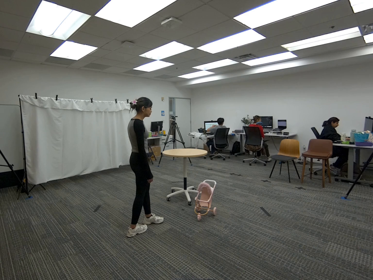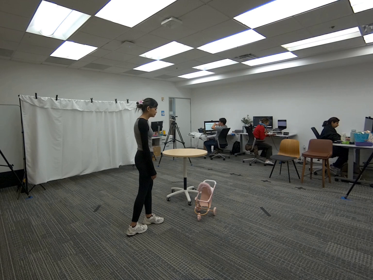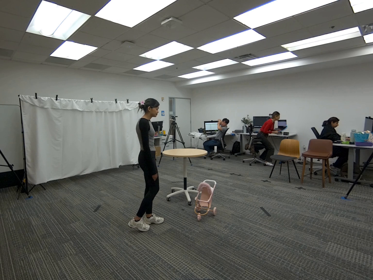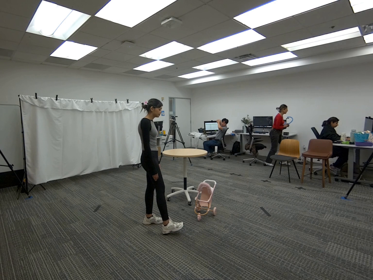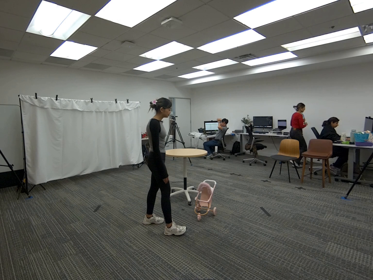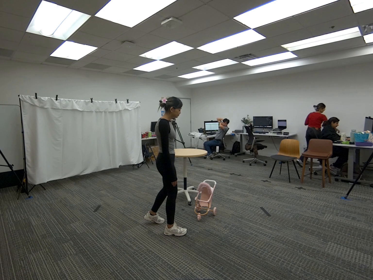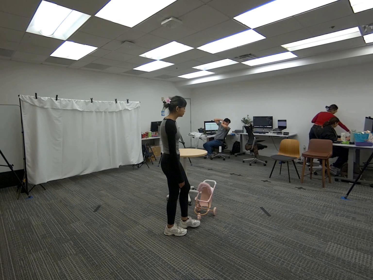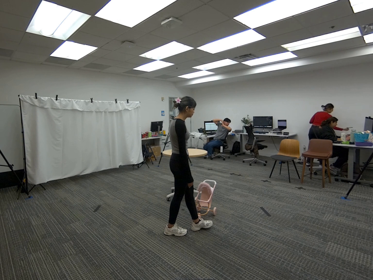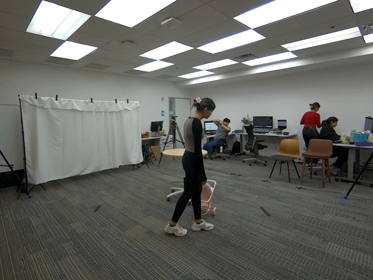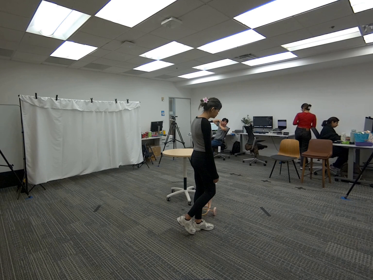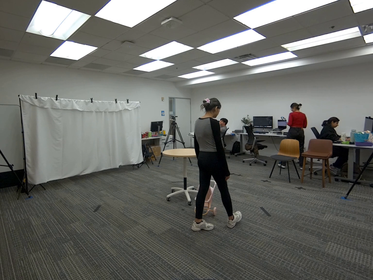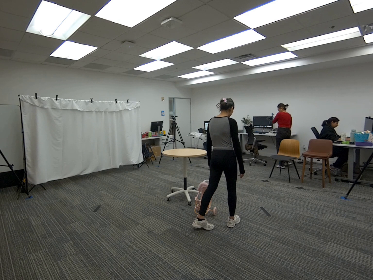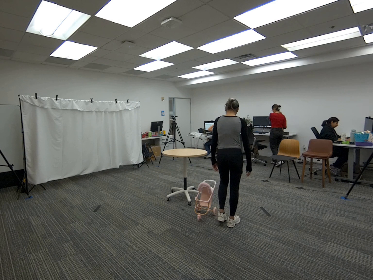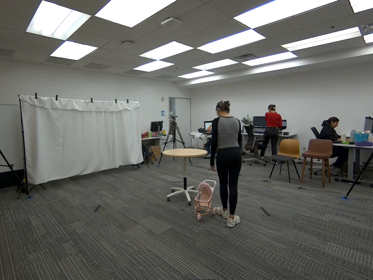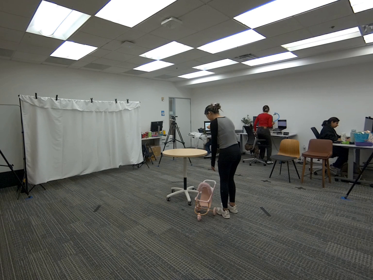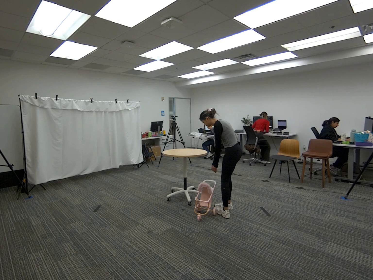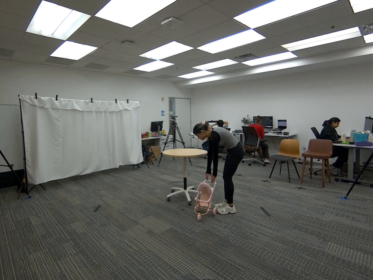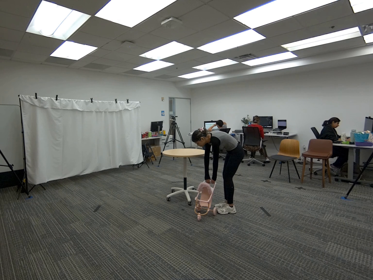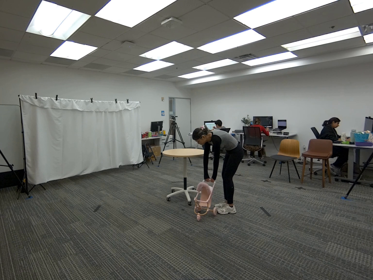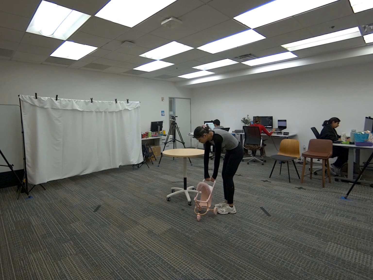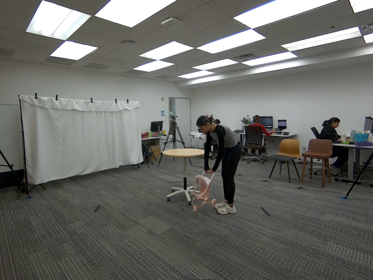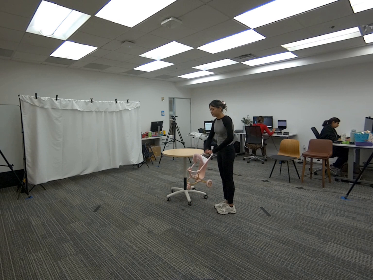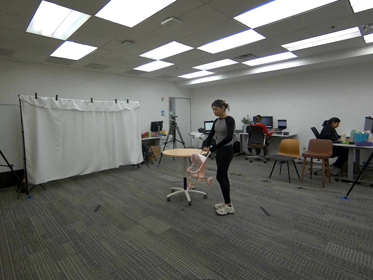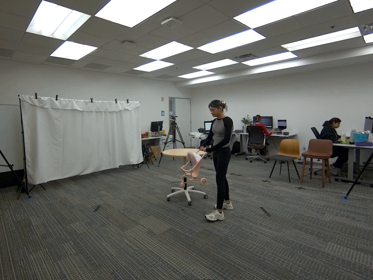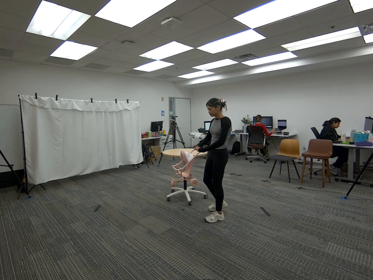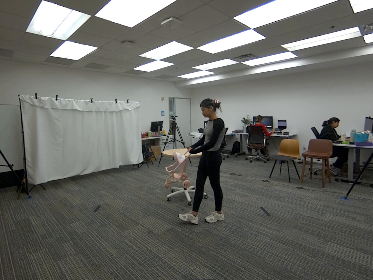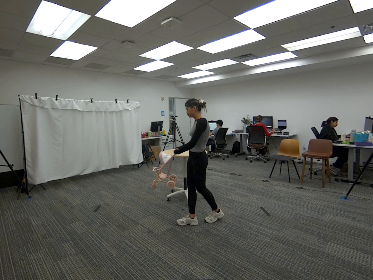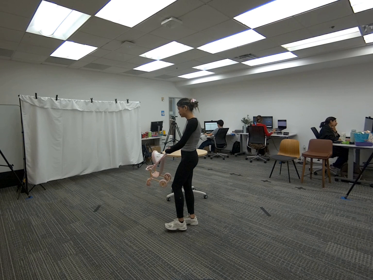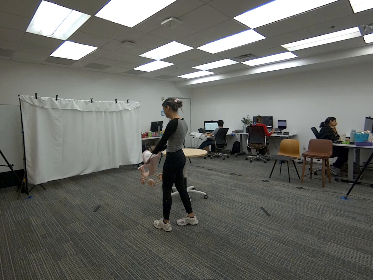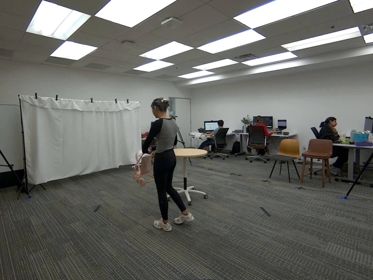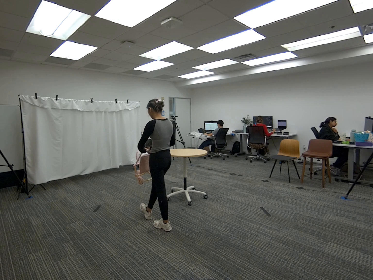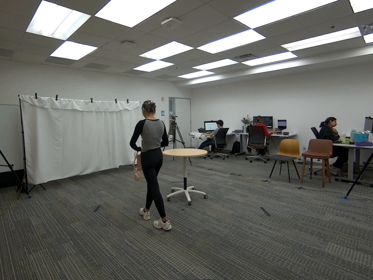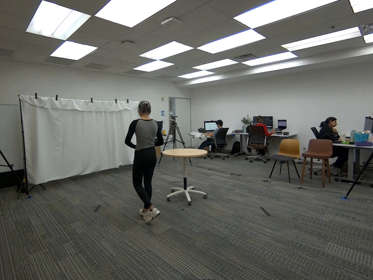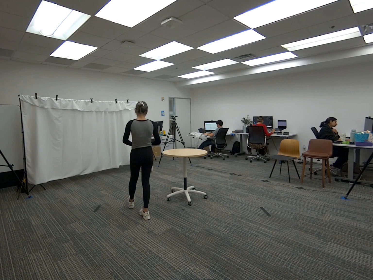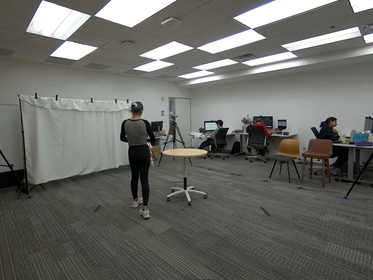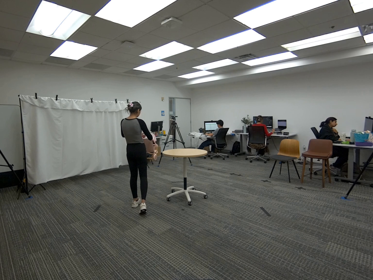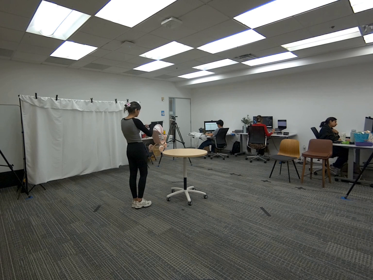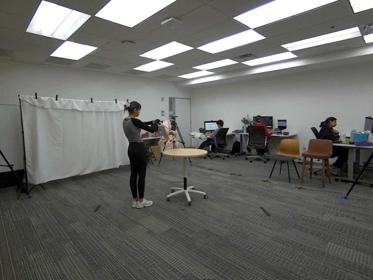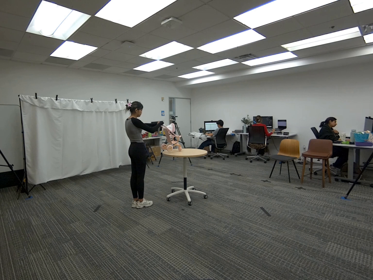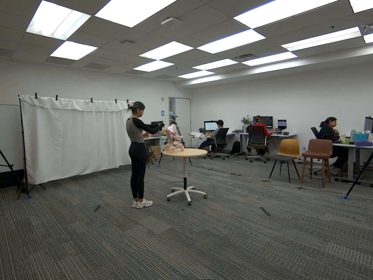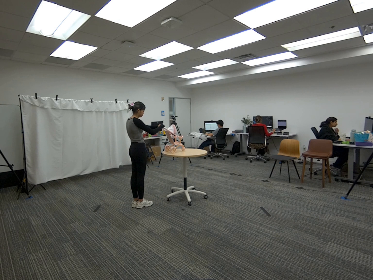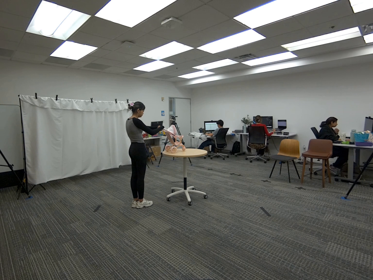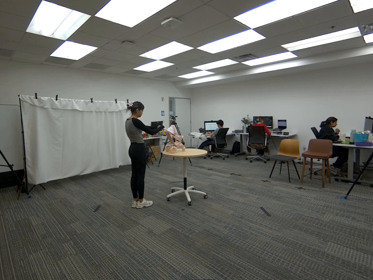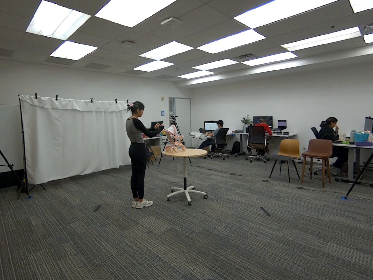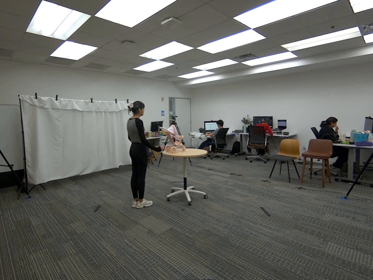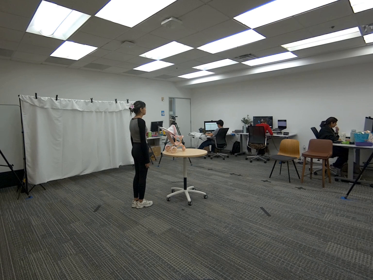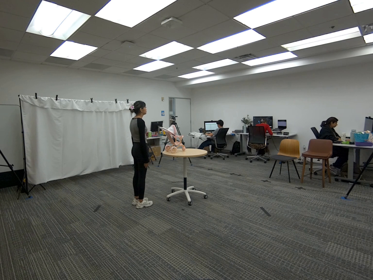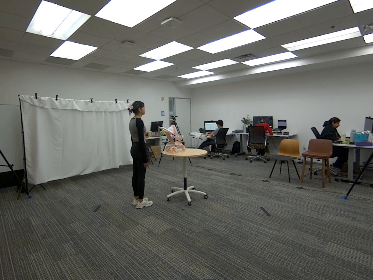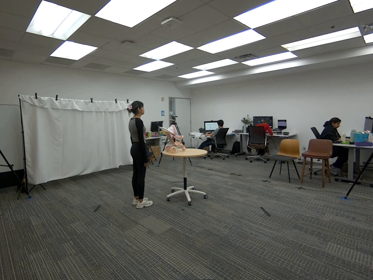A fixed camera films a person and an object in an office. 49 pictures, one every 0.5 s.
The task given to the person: Walk over to the toy stroller on the ground and pick up using both hands. Walk within the bounding area and place on the round table when complete.
